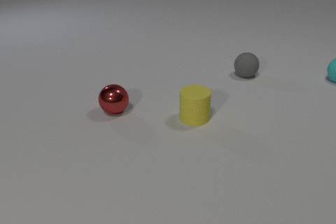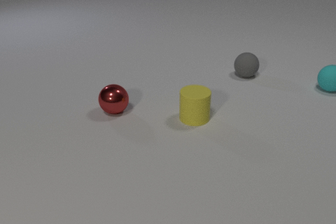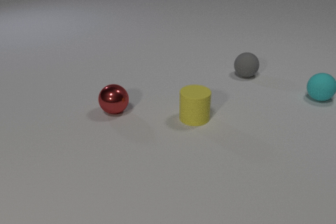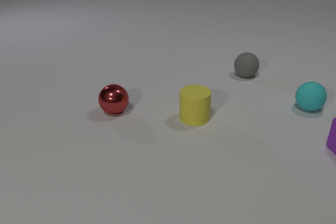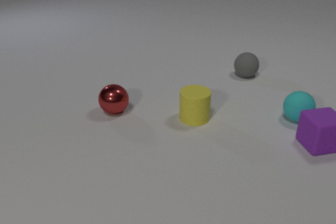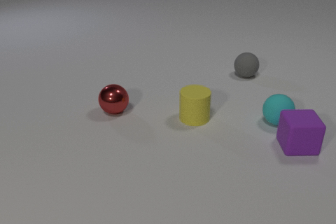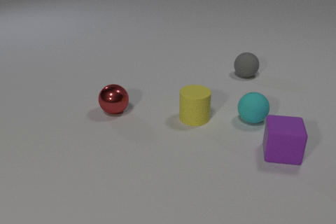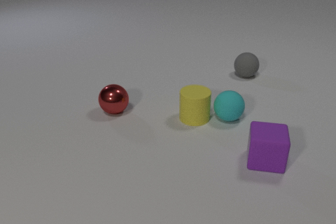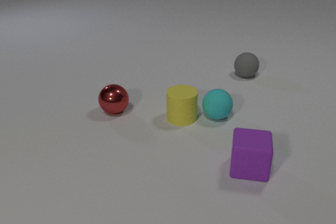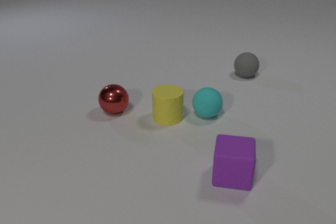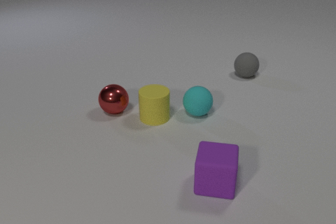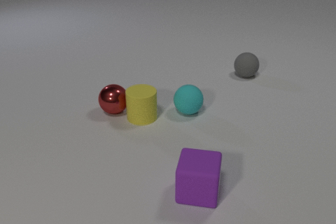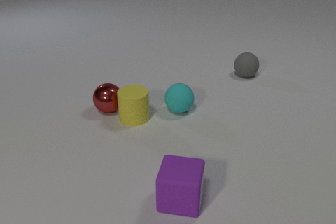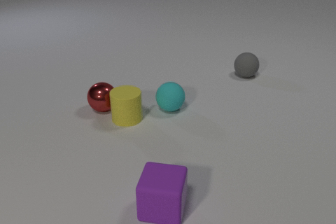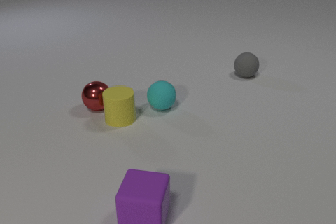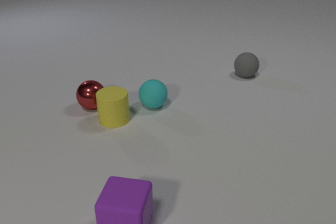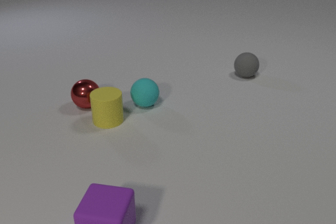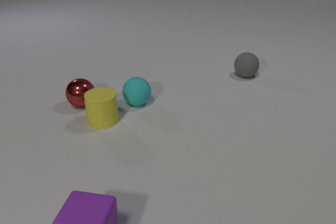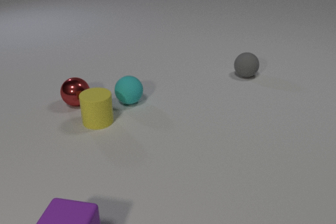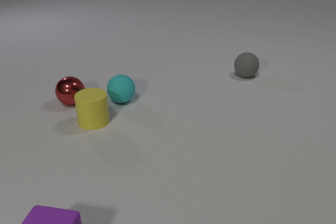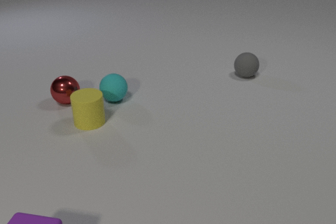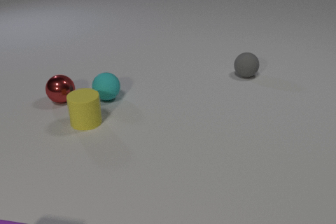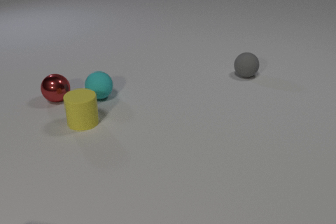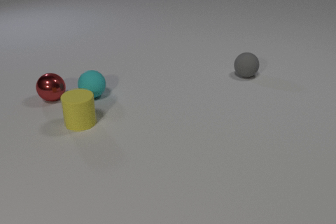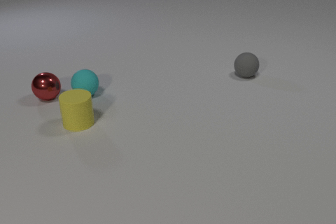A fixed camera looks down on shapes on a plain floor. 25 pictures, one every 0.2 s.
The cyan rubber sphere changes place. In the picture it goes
to the left.
The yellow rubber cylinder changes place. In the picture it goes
to the left.
0.0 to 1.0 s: The purple rubber cube comes in at the right edge, slides to the left. The cyan rubber sphere rolls toward the camera and to the left. The purple rubber cube and the cyan rubber sphere collide.
1.0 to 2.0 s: The purple rubber cube slides toward the camera and to the left. The cyan rubber sphere rolls to the left. The yellow rubber cylinder slides to the left. The cyan rubber sphere and the yellow rubber cylinder collide.
2.0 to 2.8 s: The purple rubber cube slides to the left and toward the camera. The cyan rubber sphere rolls to the left. The yellow rubber cylinder slides to the left. The red metal sphere rolls to the left and away from the camera. The yellow rubber cylinder and the red metal sphere collide.
2.8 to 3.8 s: The purple rubber cube slides to the left and toward the camera. The cyan rubber sphere rolls to the left and away from the camera. The yellow rubber cylinder slides to the left. The red metal sphere rolls to the left and away from the camera.
3.8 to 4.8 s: The purple rubber cube slides to the left, leaves at the bottom edge. The cyan rubber sphere rolls to the left and away from the camera. The yellow rubber cylinder slides to the left. The red metal sphere rolls to the left and away from the camera.
What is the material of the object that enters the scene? rubber.
How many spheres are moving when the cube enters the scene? 1.
What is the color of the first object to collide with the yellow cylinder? cyan.
